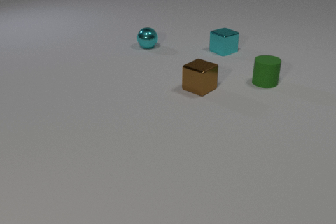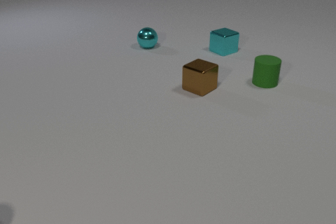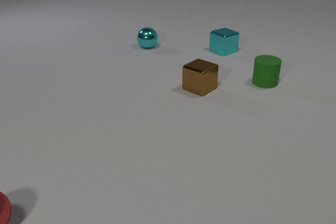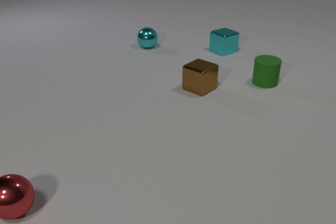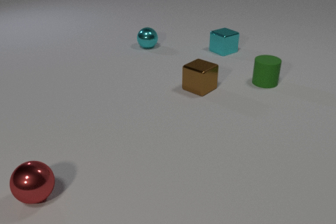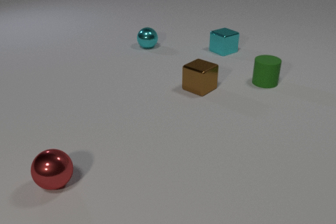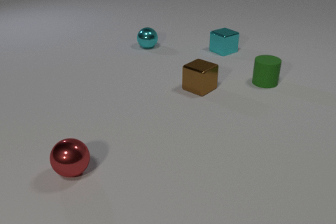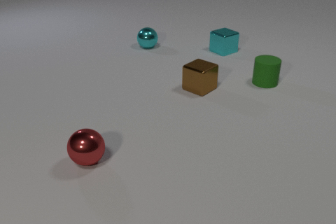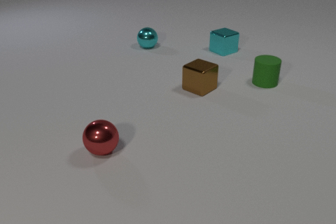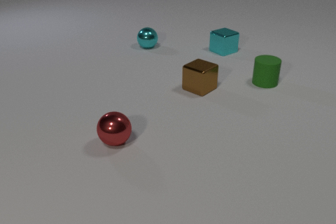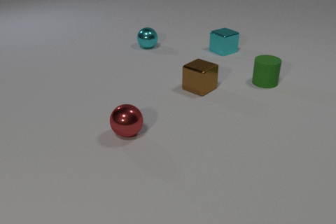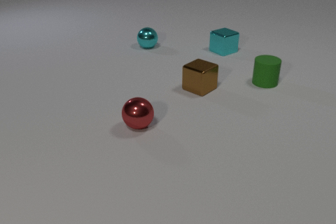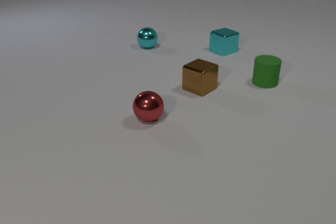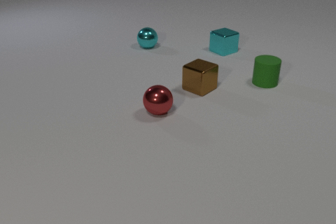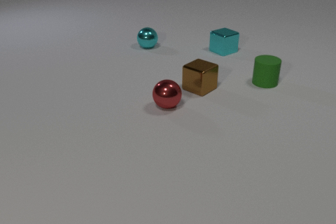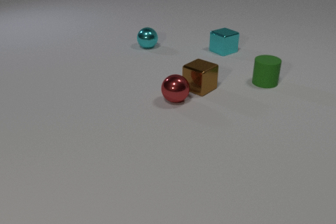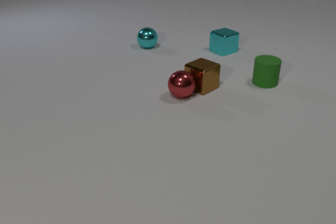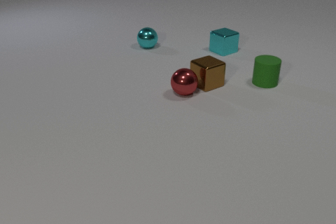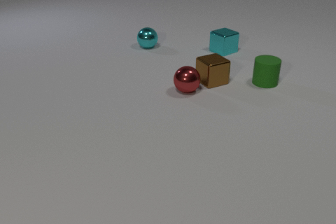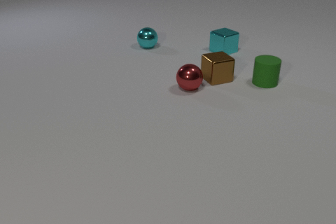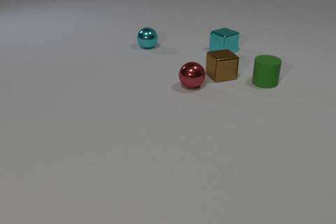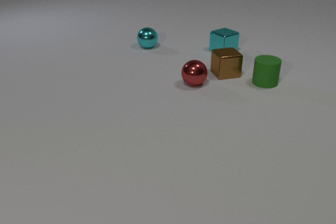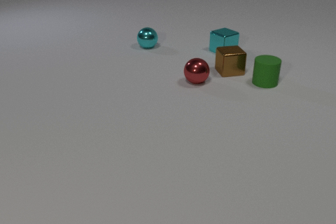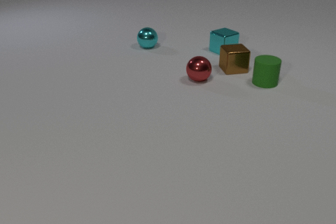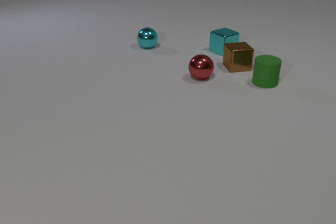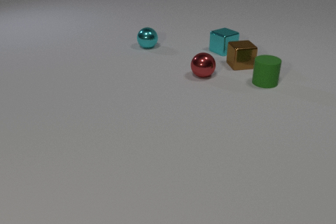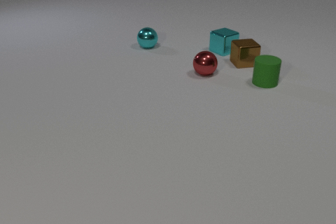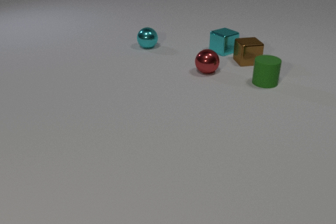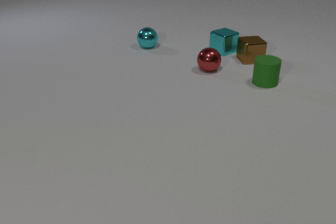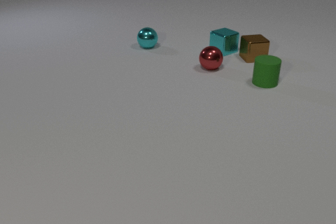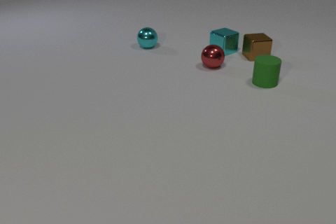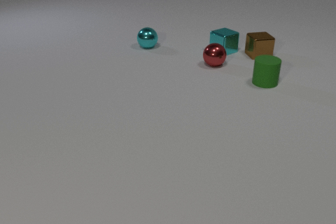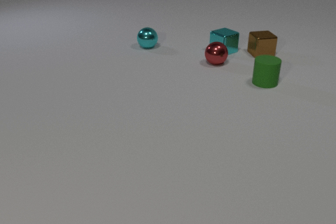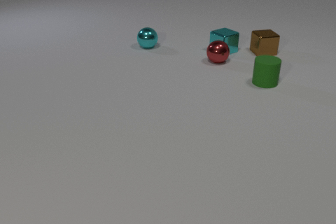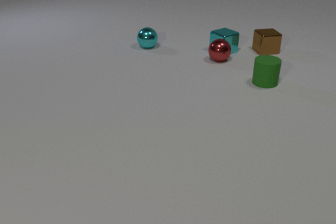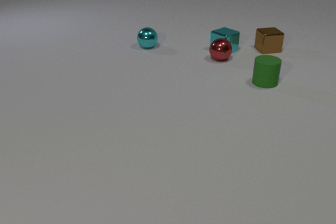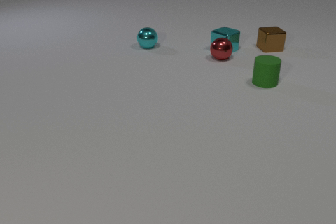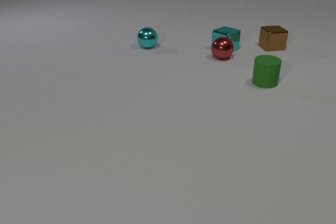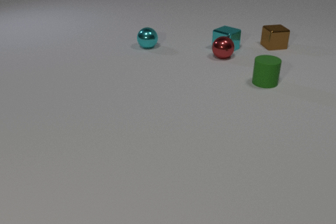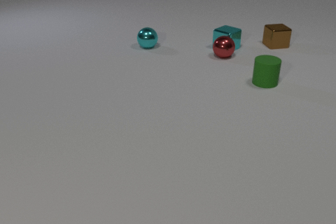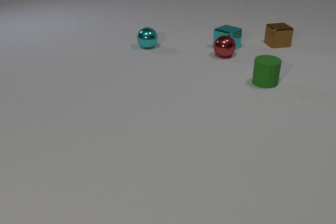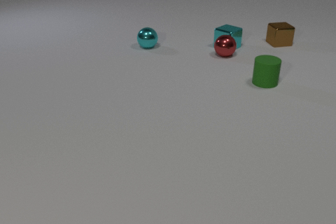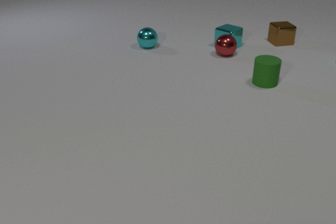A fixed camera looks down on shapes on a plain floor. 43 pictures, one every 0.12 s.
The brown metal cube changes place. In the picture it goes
away from the camera.
0.00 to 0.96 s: The red metal sphere comes in at the left edge, rolls to the right and away from the camera.
0.96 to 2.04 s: The red metal sphere rolls away from the camera and to the right. The brown metal cube slides away from the camera and to the right. The red metal sphere and the brown metal cube collide.
2.04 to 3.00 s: The red metal sphere rolls away from the camera and to the right. The brown metal cube slides away from the camera and to the right, spins clockwise seen from above by about 30 degrees, its near face sliding to the left.
3.00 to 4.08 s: The red metal sphere rolls away from the camera. The brown metal cube slides away from the camera and to the right. The red metal sphere and the cyan metal cube collide.
4.08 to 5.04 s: The red metal sphere rolls away from the camera. The brown metal cube slides away from the camera and to the right. The cyan metal cube slides away from the camera.
How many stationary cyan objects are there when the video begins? 2.
Are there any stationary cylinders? yes.
How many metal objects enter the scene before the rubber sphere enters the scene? 1.
